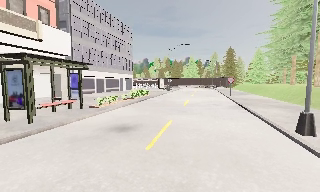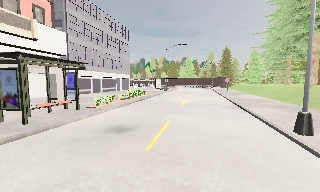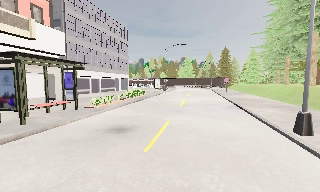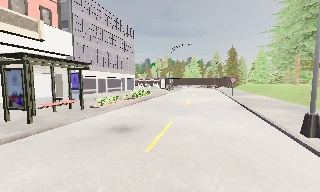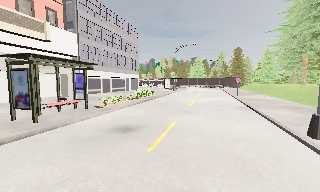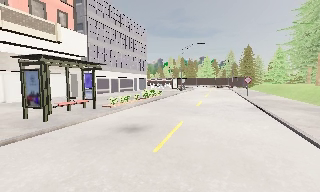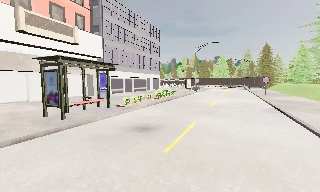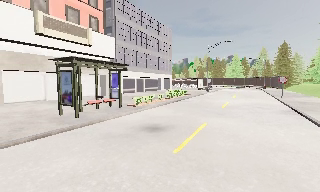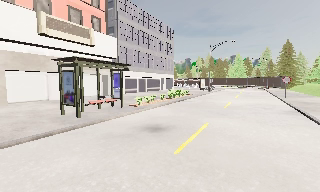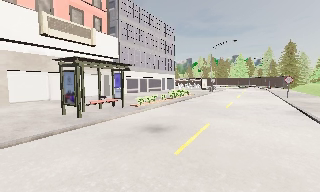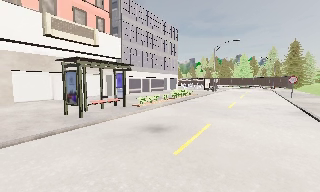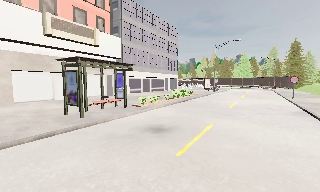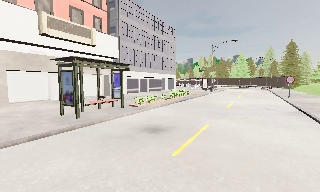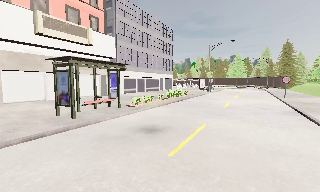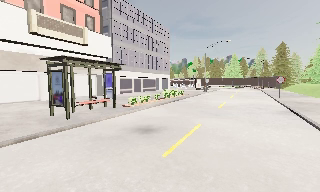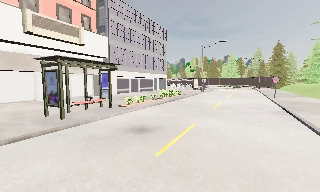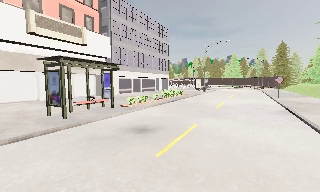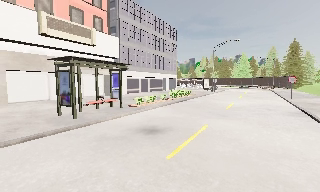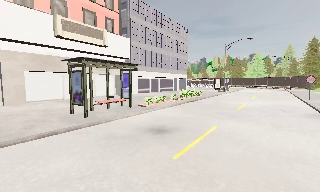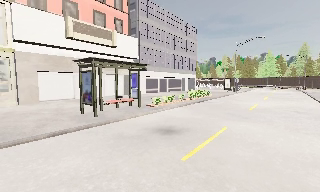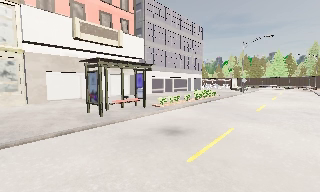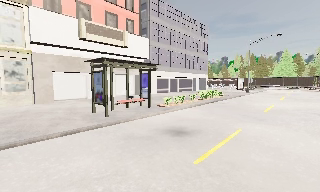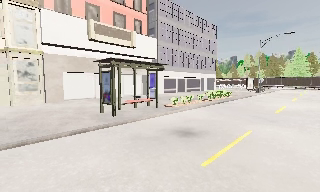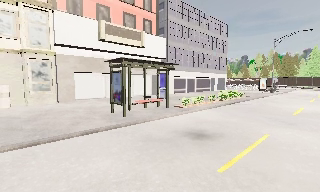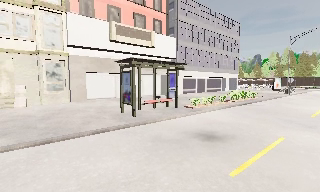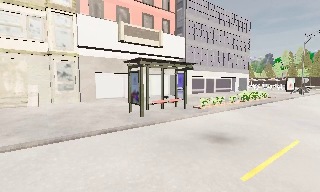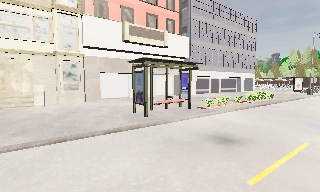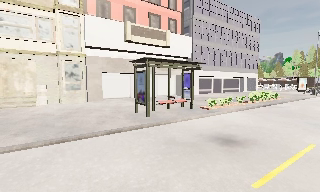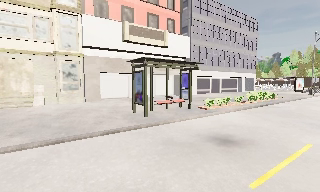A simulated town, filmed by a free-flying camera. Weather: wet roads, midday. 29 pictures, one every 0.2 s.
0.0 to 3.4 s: The camera pans to its left, which is counterclockwise from overhead, by about 15 degrees. It travels to its right, about 1 m.
3.4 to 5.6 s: The scene slides to the right, as the camera pans about 25 degrees to its left. It travels forward, about 0.5 m, so what stands in front looms larger.
The film runs forward here.
